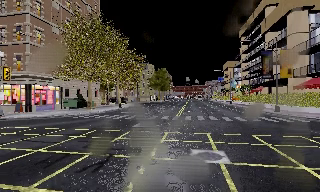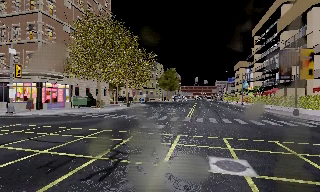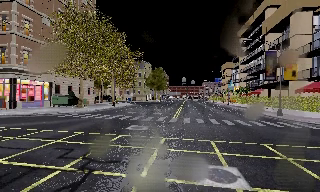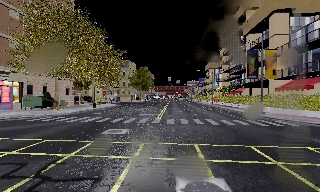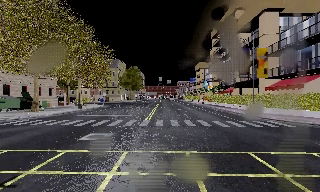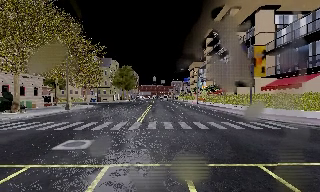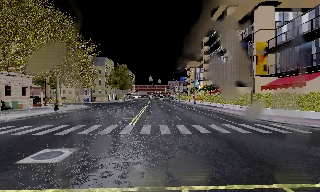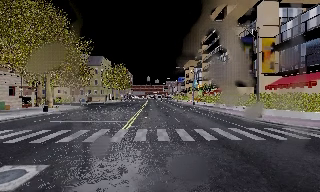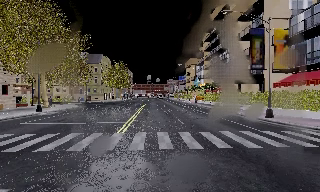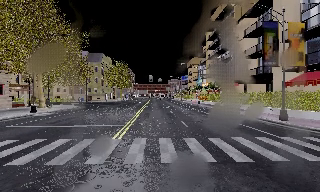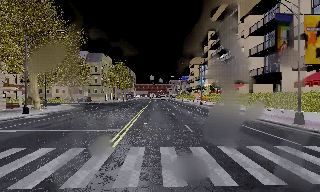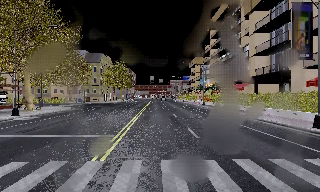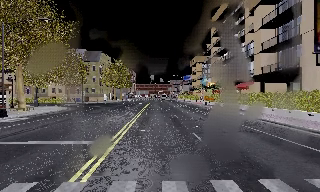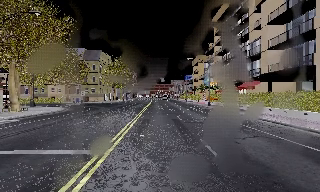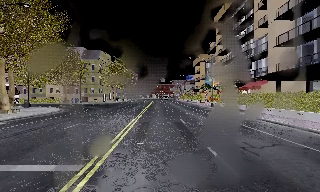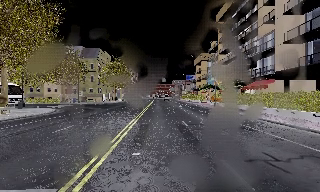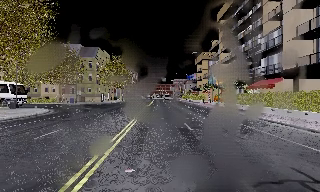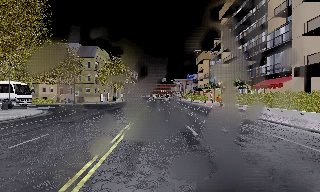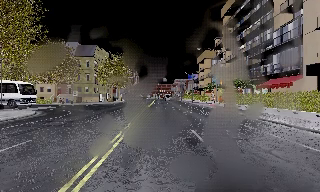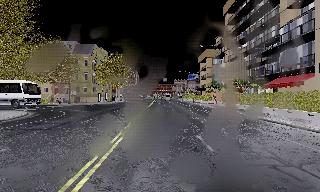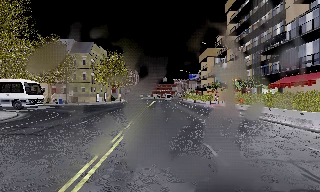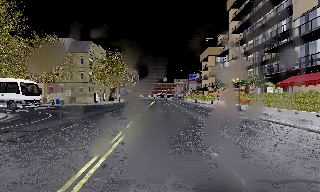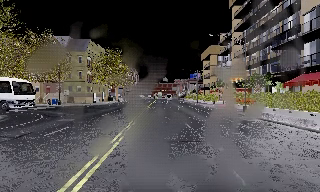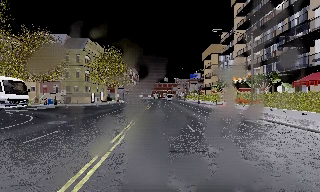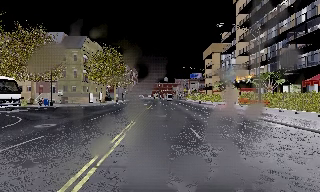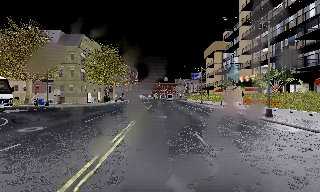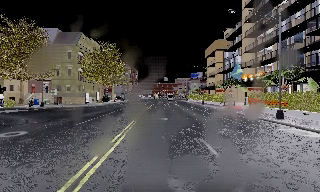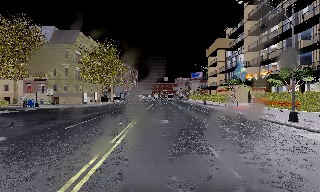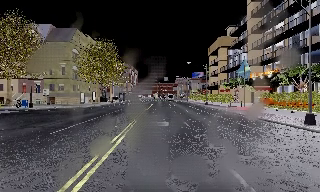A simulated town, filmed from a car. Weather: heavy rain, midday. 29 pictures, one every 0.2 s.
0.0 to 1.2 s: The scene slides to the left, as the camera pans about 15 degrees to its right. It travels forward, about 5 m, so what stands in front looms larger. It gains speed.
1.2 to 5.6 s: The camera travels forward, about 25 m, so what stands in front looms larger.
The film runs forward here.
